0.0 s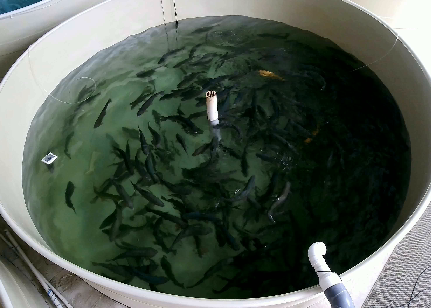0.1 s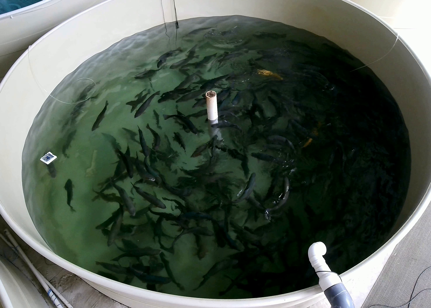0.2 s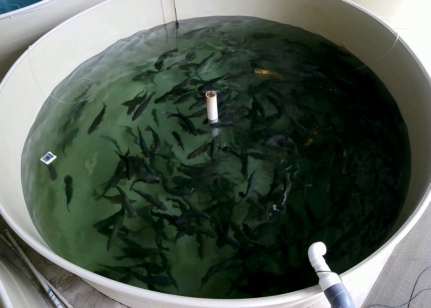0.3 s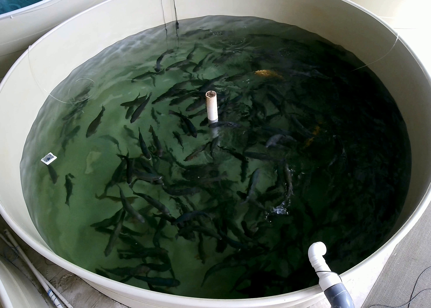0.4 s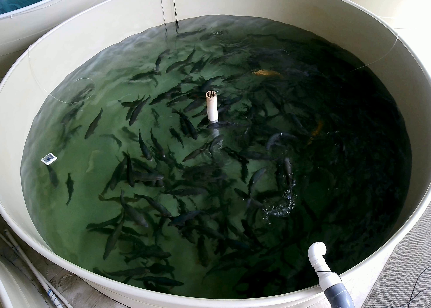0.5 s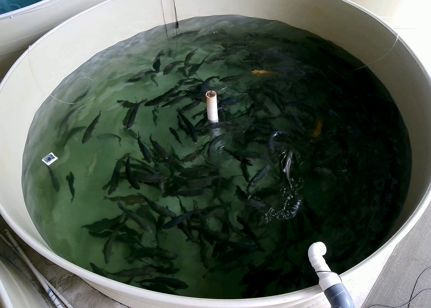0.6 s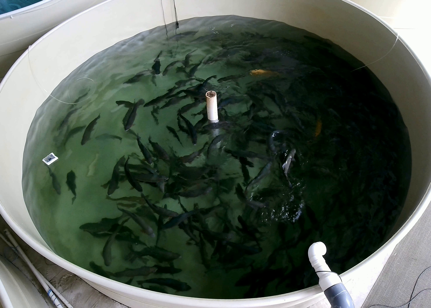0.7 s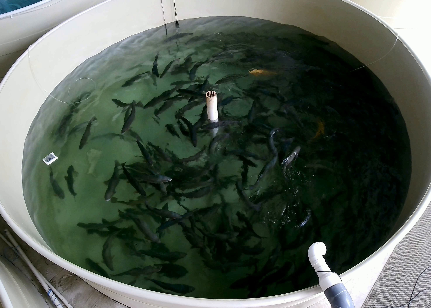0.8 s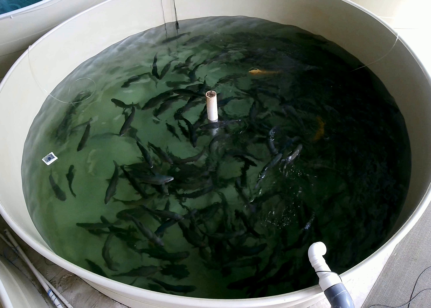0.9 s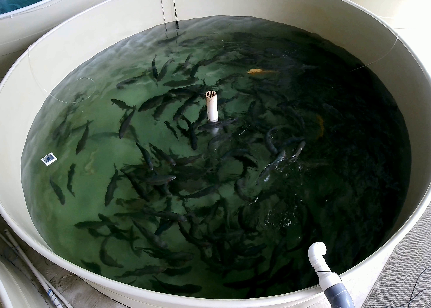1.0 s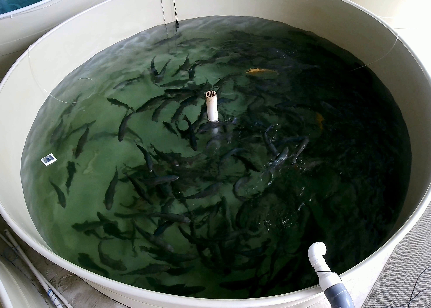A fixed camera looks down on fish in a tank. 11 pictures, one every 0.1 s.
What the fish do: Foraging.
